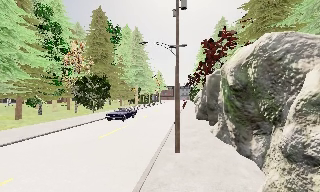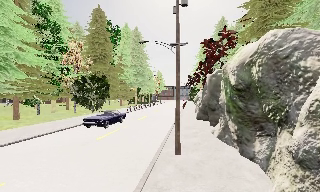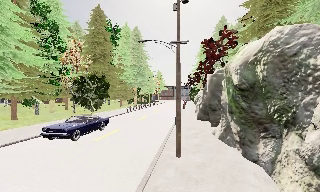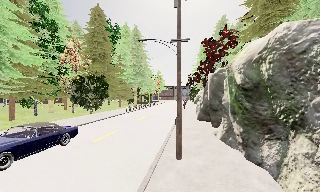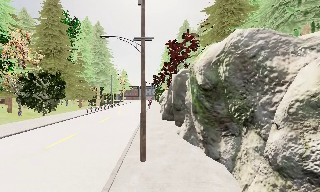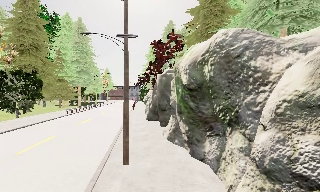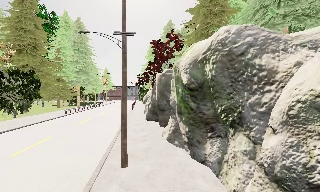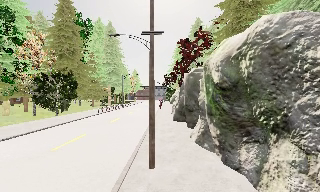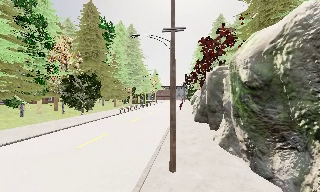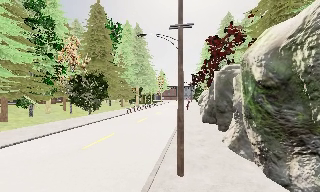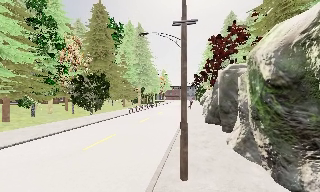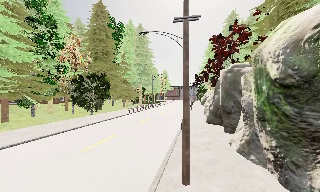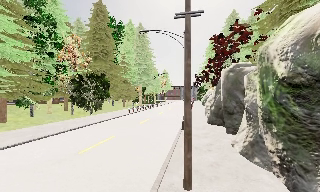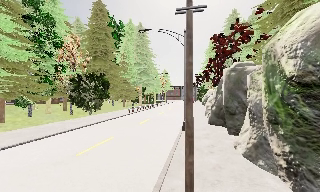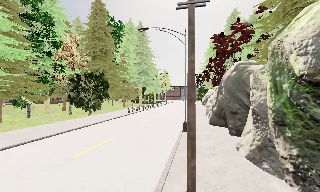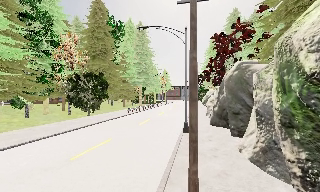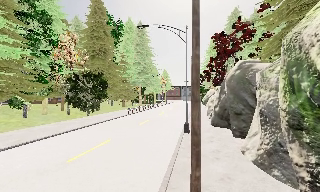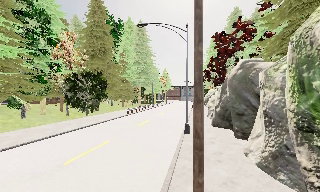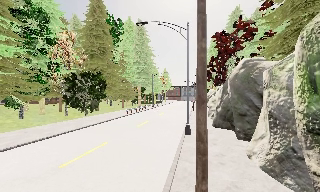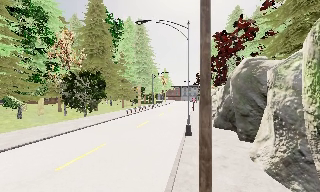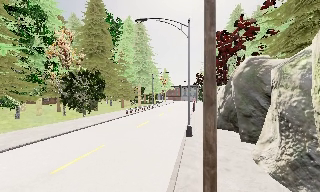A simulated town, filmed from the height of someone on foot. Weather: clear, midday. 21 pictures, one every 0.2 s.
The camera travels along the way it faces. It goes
forward.
0.0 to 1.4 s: The camera travels forward, about 1.5 m, so what stands in front looms larger.
1.4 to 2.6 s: The camera swings to its left by about 10 degrees, and the scene slides to the right. It travels forward, about 1.5 m, so what stands in front looms larger.
2.6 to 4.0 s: The camera travels forward, about 1.5 m, so what stands in front looms larger.
The film runs forward here.
